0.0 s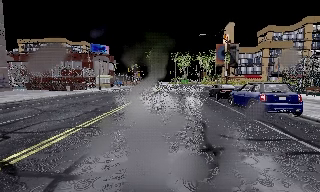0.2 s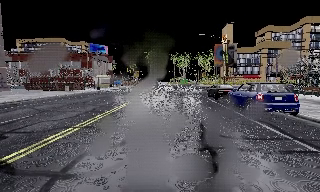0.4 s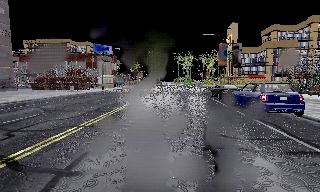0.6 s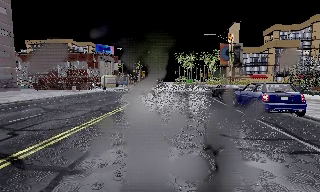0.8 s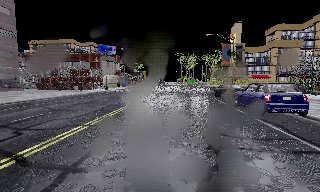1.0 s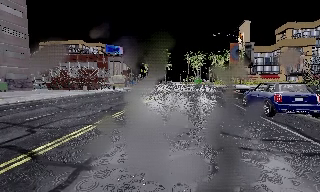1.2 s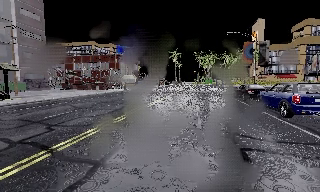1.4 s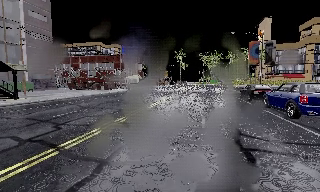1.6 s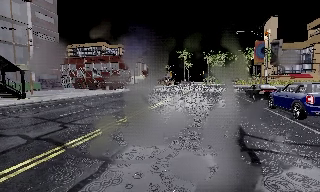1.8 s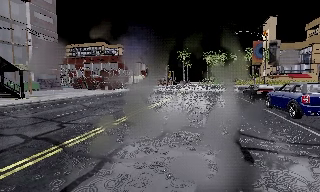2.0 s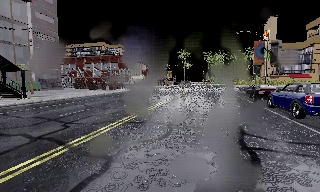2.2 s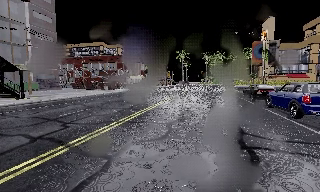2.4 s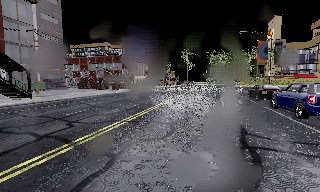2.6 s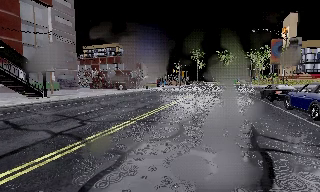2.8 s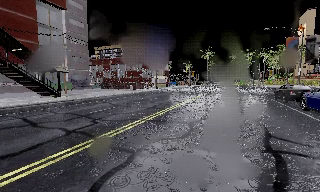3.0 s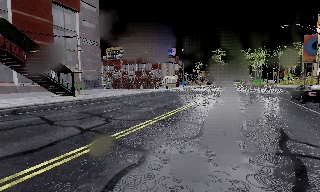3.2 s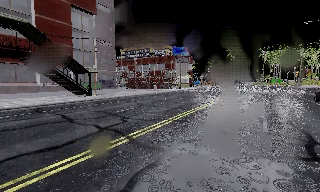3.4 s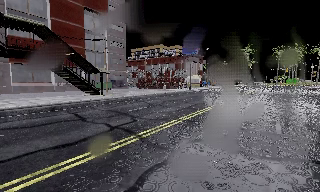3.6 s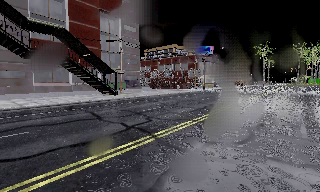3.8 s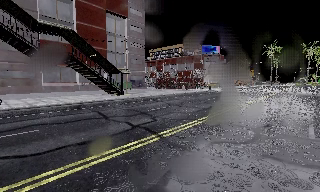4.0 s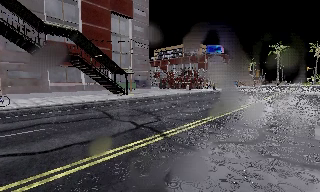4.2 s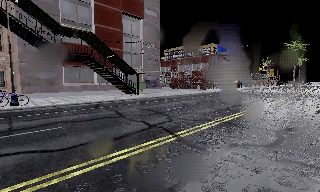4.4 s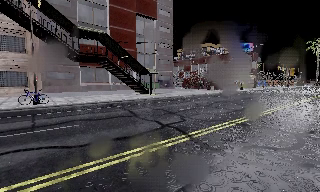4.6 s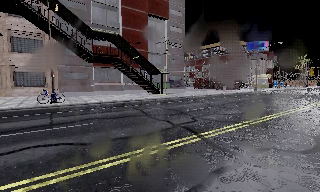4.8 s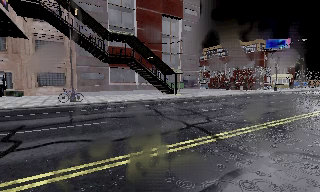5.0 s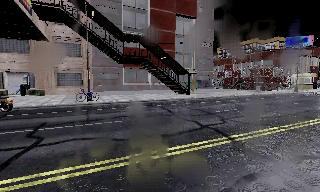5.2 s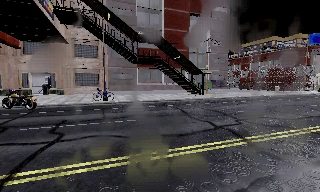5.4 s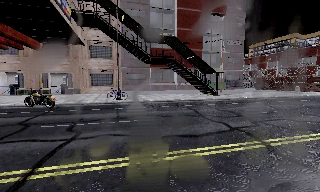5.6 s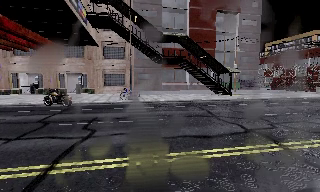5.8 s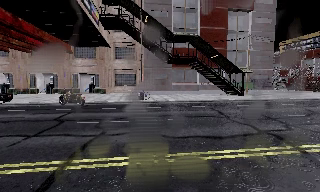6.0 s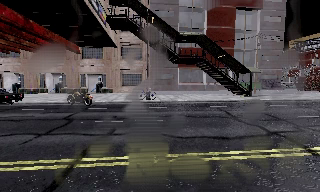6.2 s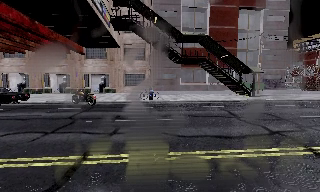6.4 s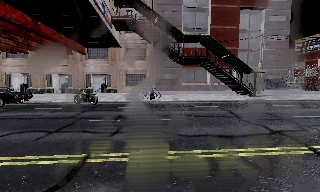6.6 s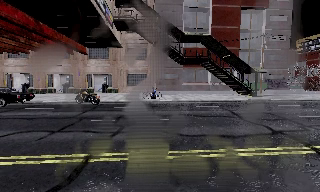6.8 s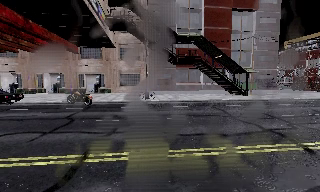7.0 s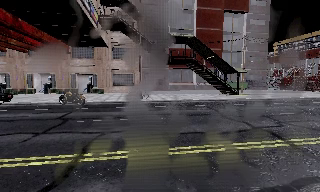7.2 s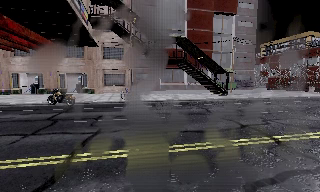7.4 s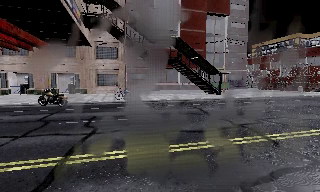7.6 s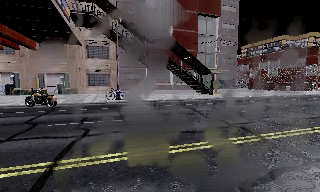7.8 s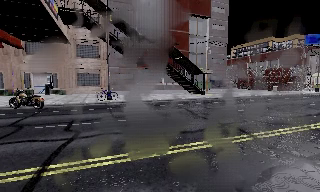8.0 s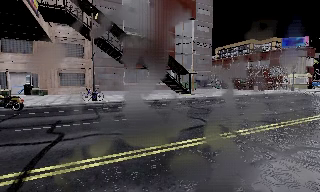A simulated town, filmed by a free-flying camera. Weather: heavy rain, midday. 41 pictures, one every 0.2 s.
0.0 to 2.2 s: The camera swings to its left by about 10 degrees, and the scene slides to the right.
2.2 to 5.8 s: The camera pans to its left, which is counterclockwise from overhead, by about 65 degrees. It travels to its left, about 0.5 m, so close, fixed things drift to the right.
5.8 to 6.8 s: The camera shifts only a little, or ends up much as it began.
6.8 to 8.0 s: The camera swings to its right by about 20 degrees, and the scene slides to the left.
The film runs backward here.
